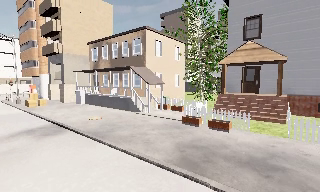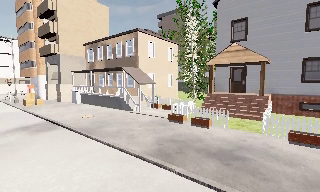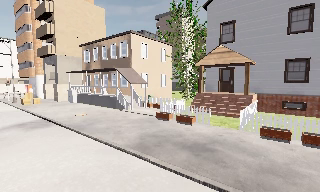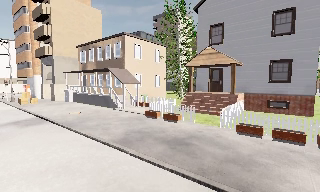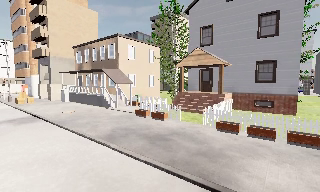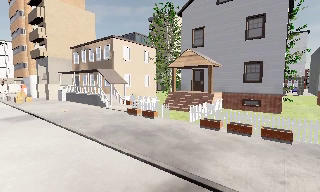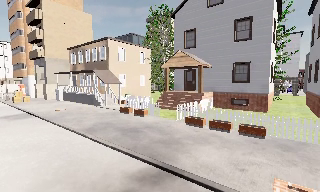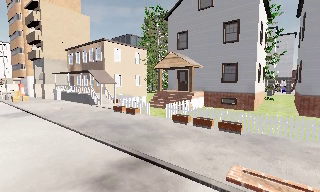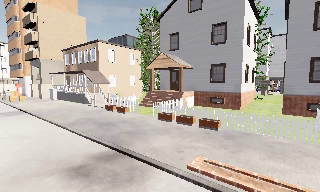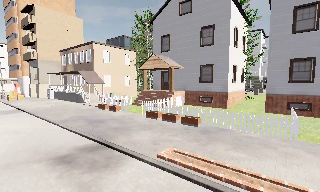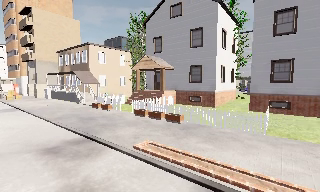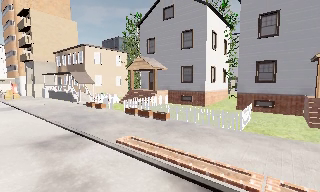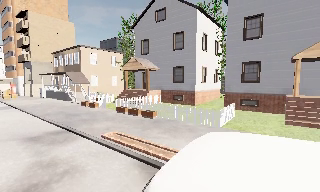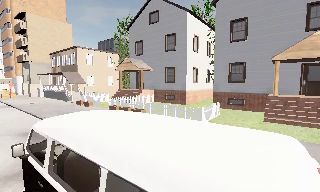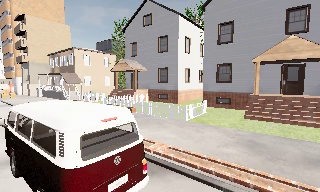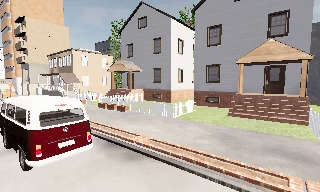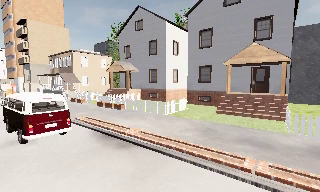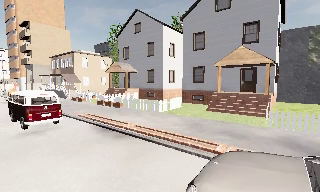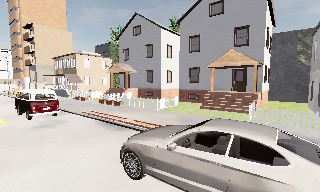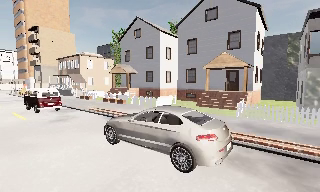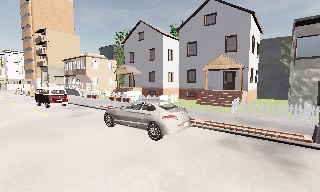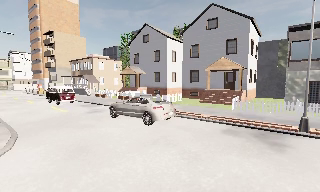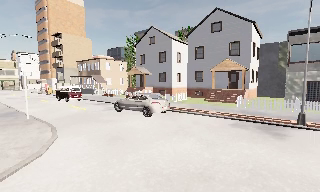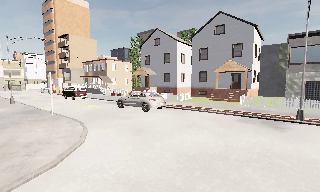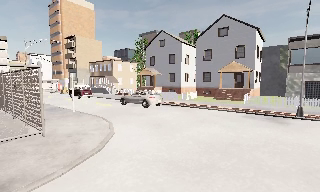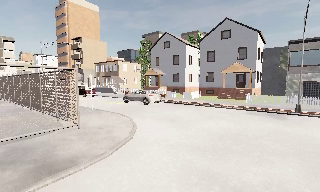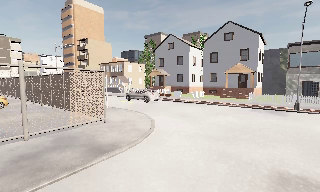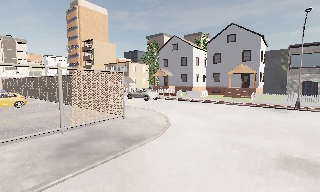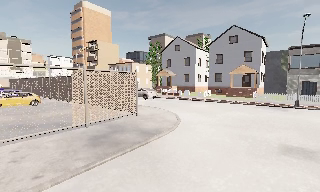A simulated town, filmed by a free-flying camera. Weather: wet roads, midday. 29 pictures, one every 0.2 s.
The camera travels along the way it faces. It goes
backward.
0.0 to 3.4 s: The camera travels to its right and backward, about 17 m, so close, fixed things drift to the left.
3.4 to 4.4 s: The camera travels backward, about 7 m, so what stands in front gets smaller.
4.4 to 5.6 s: The camera travels backward and to its left, about 9 m, so what stands in front gets smaller.
The film runs forward here.
